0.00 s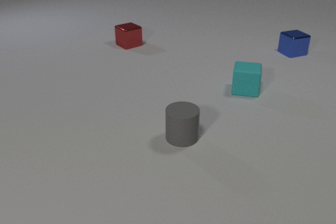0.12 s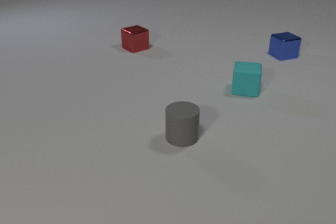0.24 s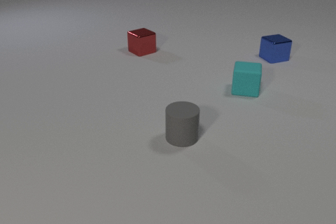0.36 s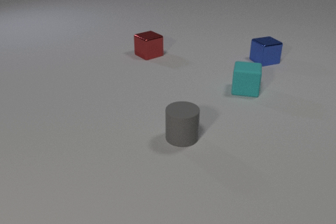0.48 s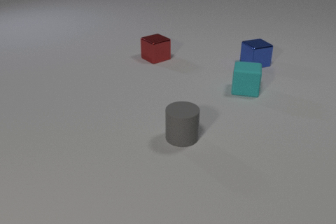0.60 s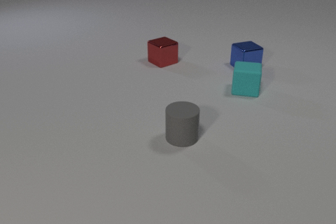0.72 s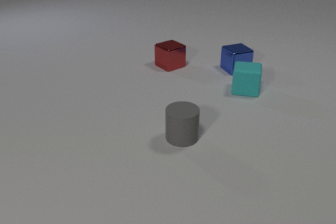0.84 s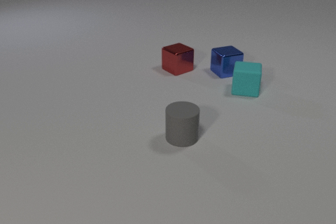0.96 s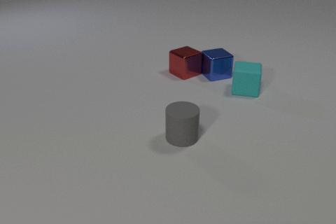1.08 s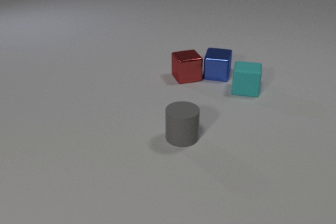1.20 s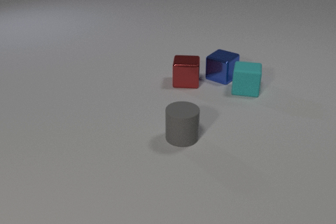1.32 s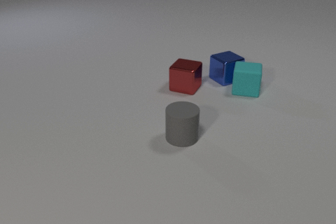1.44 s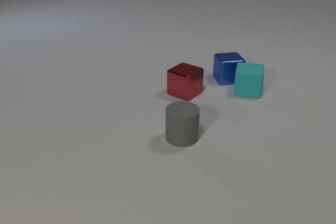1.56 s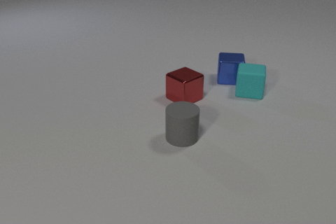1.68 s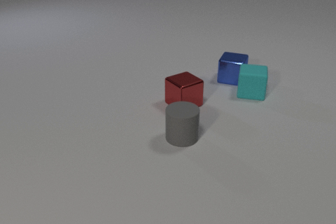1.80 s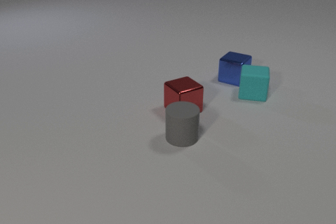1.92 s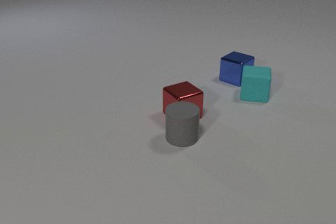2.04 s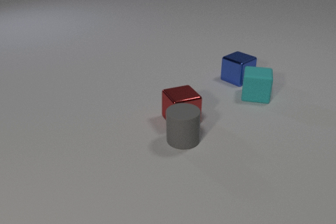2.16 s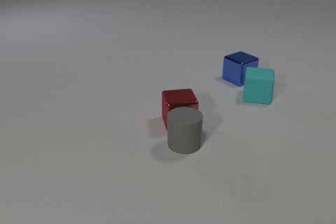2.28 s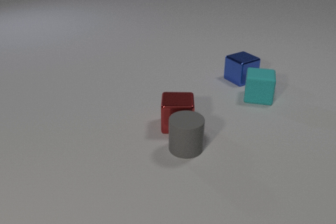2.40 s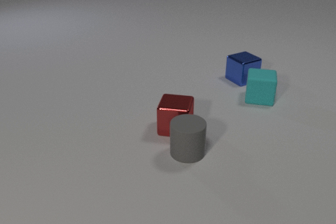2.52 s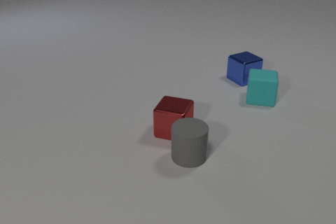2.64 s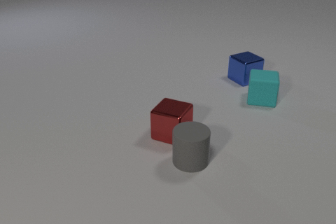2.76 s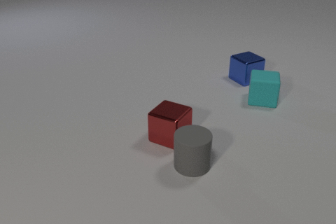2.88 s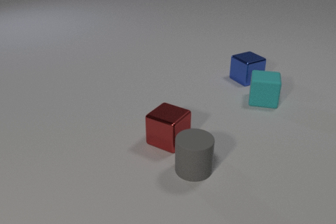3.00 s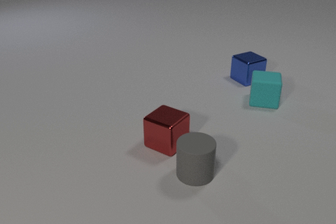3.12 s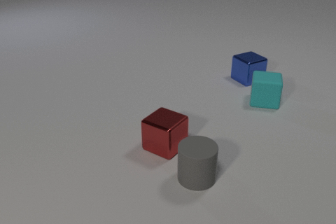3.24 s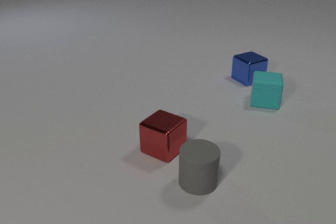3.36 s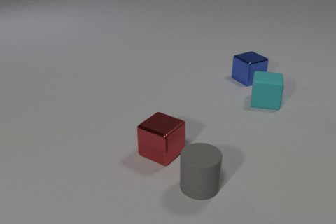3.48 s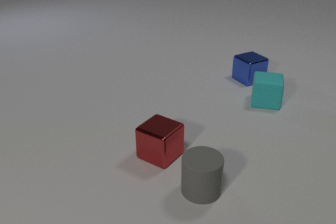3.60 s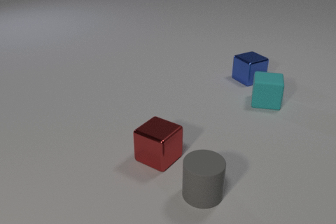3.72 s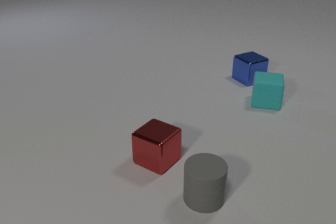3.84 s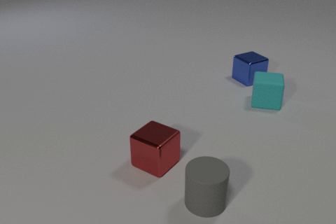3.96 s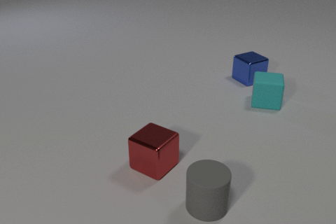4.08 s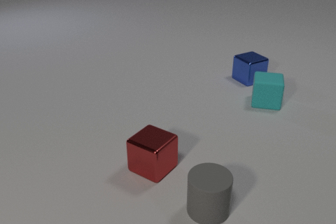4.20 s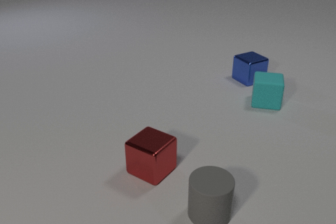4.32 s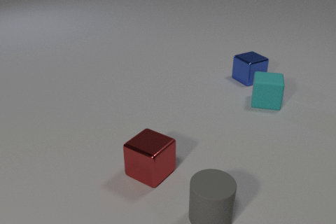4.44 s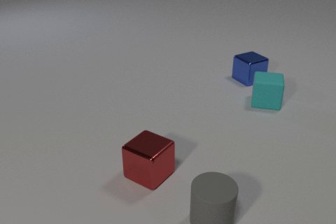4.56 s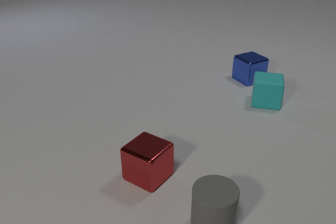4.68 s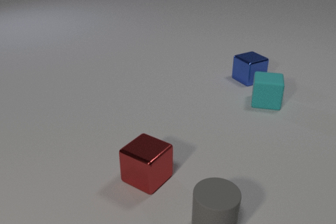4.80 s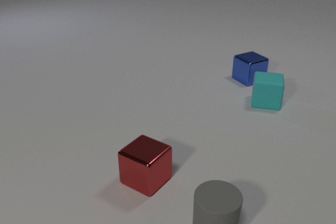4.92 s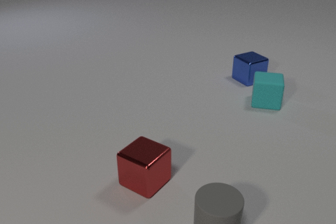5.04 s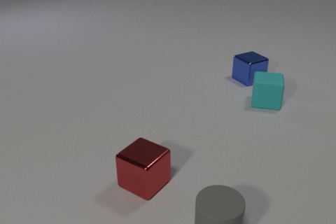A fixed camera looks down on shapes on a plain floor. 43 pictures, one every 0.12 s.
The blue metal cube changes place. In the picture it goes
toward the camera.
The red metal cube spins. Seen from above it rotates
clockwise.
0.00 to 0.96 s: The blue metal cube slides toward the camera and to the left. The red metal cube slides toward the camera and to the right. The blue metal cube and the red metal cube collide.
0.96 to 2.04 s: The blue metal cube slides to the right, spins clockwise seen from above by about 150 degrees, its near face sliding to the left. The red metal cube slides toward the camera, spins so that its near face slides to the left, clockwise seen from above. The cyan rubber cube slides toward the camera and to the right. The blue metal cube and the cyan rubber cube collide. The red metal cube and the gray rubber cylinder collide.
2.04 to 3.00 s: The blue metal cube slides to the right. The red metal cube slides toward the camera, spins so that its near face slides to the left, clockwise seen from above. The cyan rubber cube slides toward the camera and to the right. The gray rubber cylinder slides toward the camera.
3.00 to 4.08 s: The red metal cube slides toward the camera. The gray rubber cylinder slides toward the camera.
4.08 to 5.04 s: The red metal cube slides toward the camera. The gray rubber cylinder slides toward the camera.
What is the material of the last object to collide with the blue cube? rubber.
How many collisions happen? 3.
Are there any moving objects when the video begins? yes.
